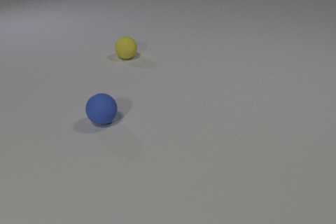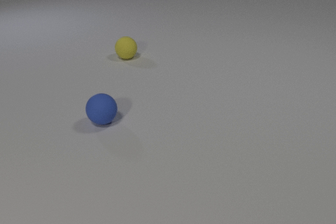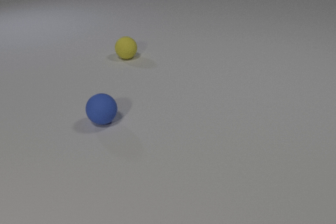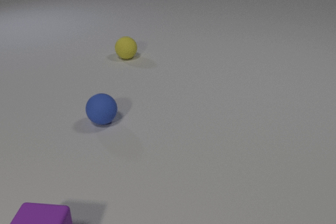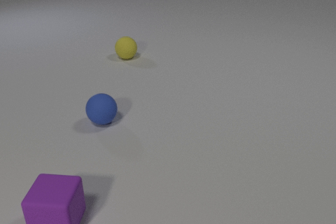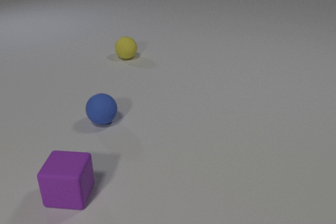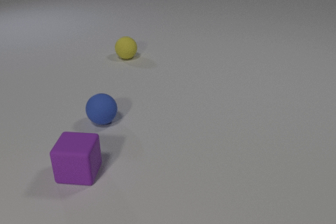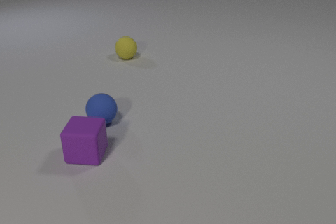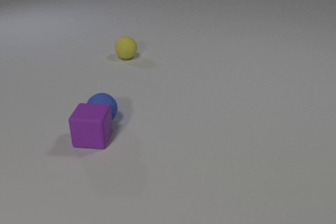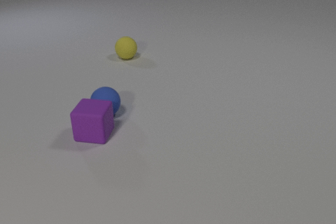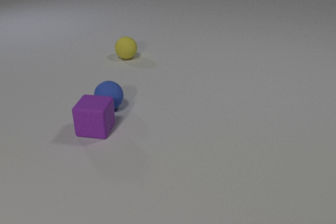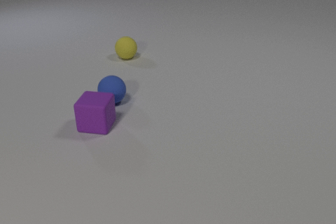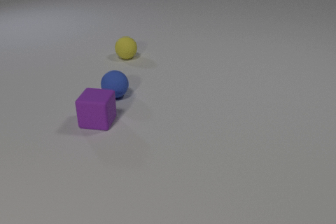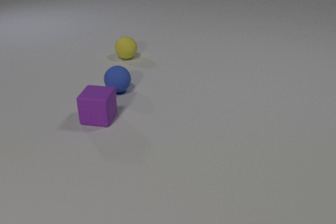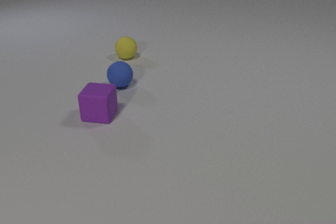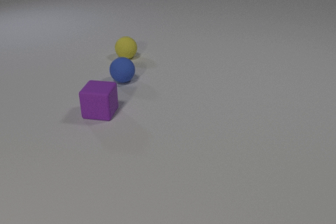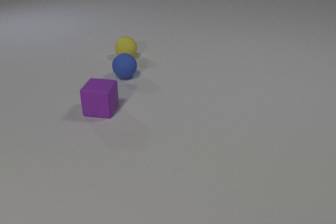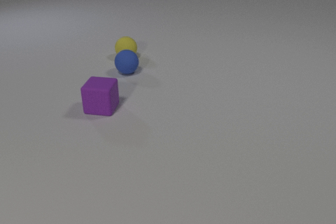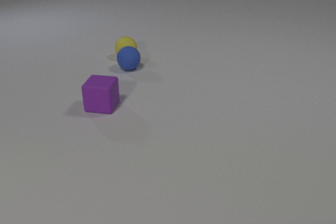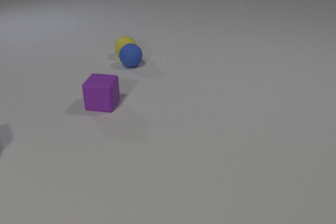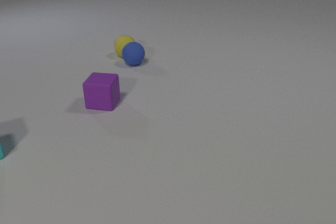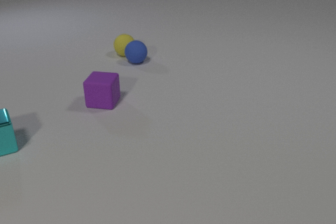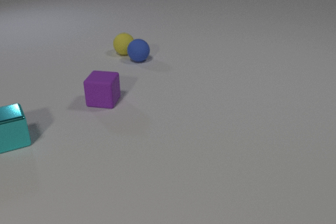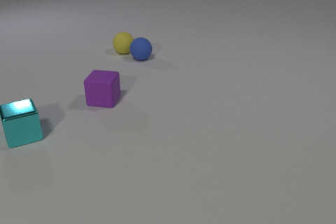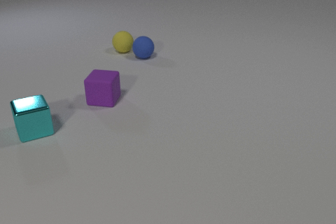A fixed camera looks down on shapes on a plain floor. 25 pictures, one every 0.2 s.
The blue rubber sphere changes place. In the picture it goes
away from the camera.
The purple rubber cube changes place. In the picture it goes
away from the camera.
0.0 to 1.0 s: The purple rubber cube comes in at the bottom edge, slides away from the camera.
1.0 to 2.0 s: The purple rubber cube slides away from the camera. The blue rubber sphere rolls away from the camera. The purple rubber cube and the blue rubber sphere collide.
2.0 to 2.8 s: The purple rubber cube slides away from the camera. The blue rubber sphere rolls away from the camera.
2.8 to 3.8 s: The purple rubber cube slides away from the camera. The blue rubber sphere rolls away from the camera. The blue rubber sphere and the yellow rubber sphere collide.
3.8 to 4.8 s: The purple rubber cube slides away from the camera. The blue rubber sphere rolls away from the camera and to the right. The cyan metal cube comes in at the left edge, slides to the right and away from the camera. The yellow rubber sphere rolls away from the camera.
How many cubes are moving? 2.
What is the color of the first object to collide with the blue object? purple.
How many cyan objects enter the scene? 1.
